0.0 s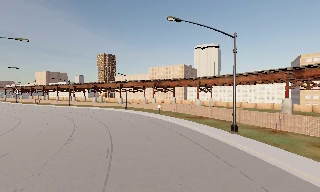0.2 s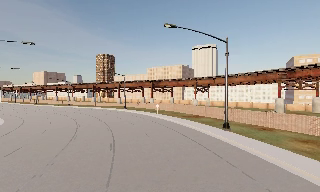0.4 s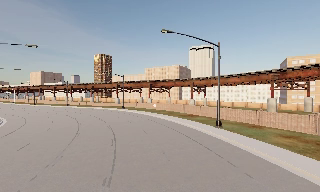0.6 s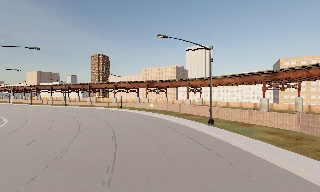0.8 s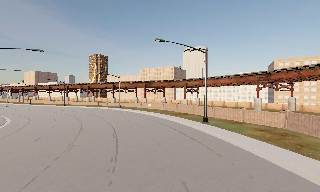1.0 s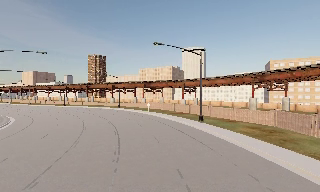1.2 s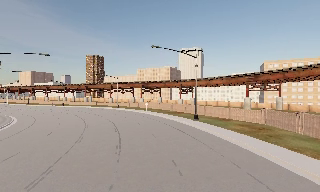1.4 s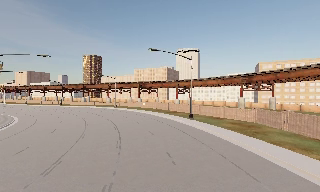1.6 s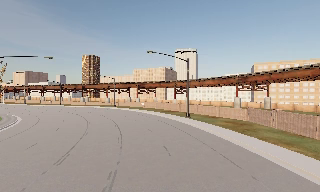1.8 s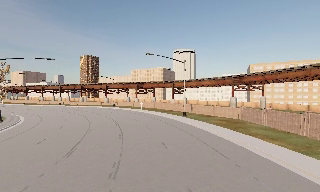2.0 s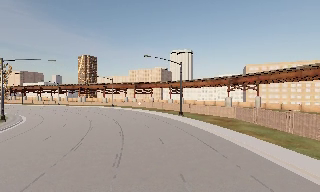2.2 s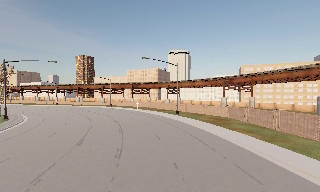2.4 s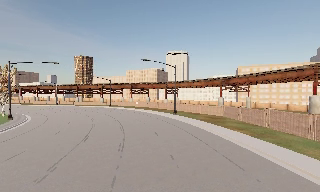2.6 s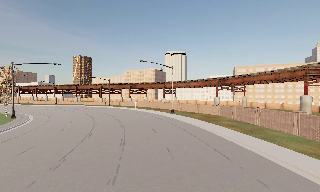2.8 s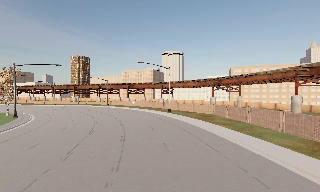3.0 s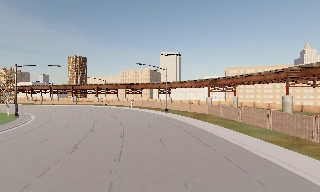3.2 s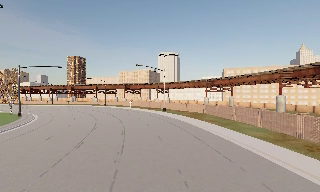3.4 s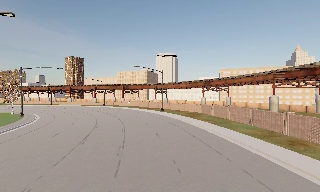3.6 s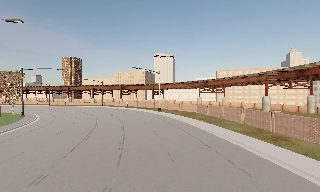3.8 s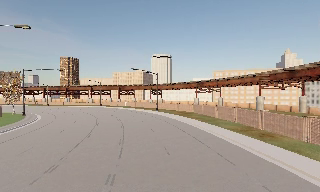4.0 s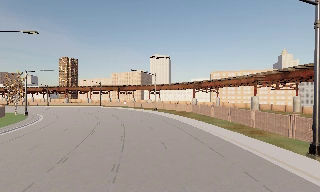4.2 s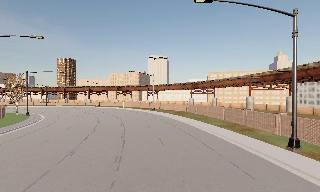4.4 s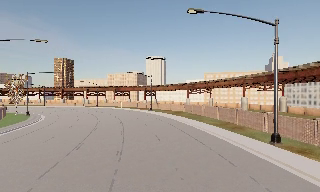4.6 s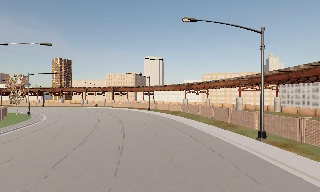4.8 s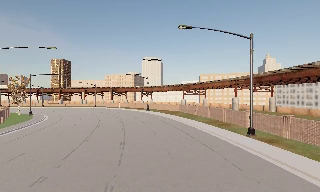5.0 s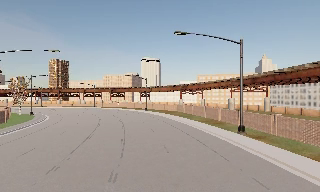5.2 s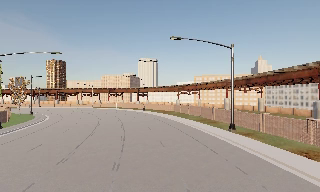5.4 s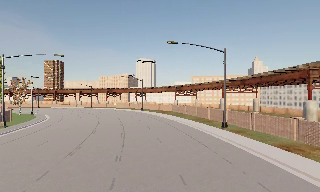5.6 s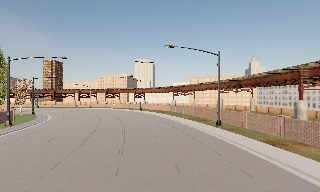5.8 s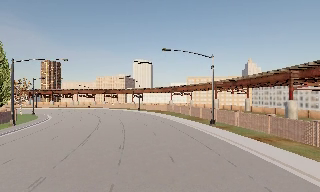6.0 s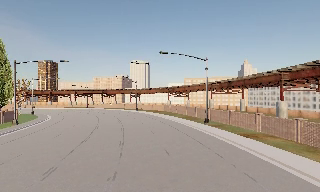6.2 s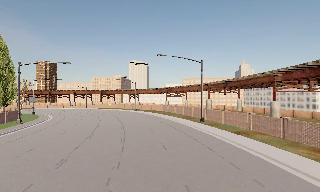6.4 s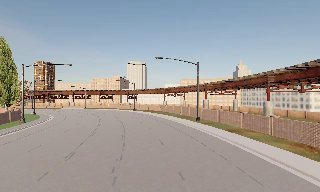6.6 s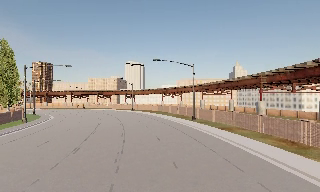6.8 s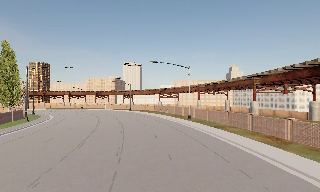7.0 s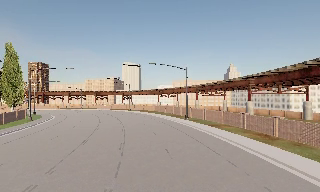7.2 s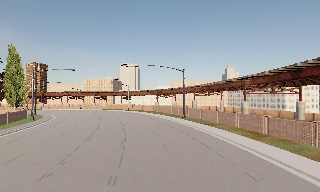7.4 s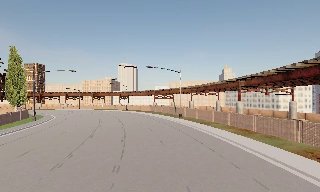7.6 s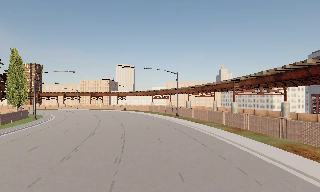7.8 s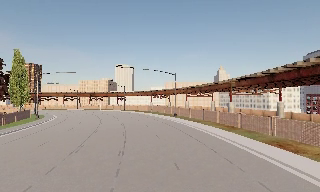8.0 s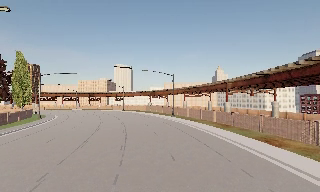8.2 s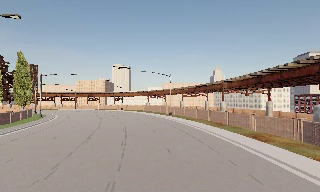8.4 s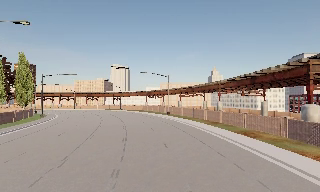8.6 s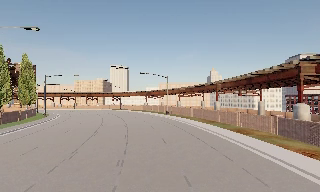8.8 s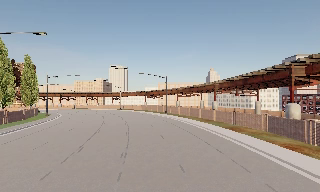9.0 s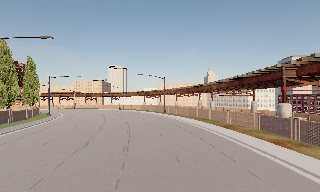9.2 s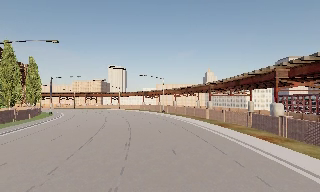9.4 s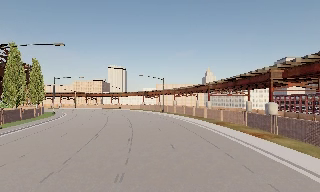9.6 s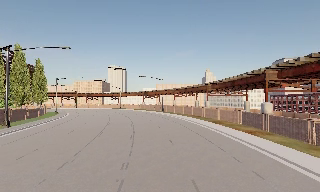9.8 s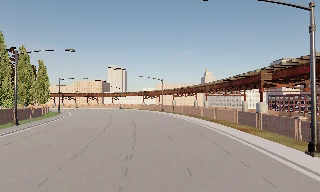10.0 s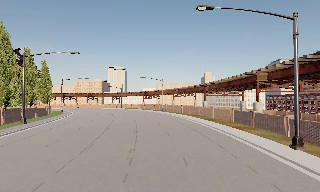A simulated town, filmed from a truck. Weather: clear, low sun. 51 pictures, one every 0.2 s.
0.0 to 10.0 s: The camera swings to its right by about 30 degrees, and the scene slides to the left. It travels backward, about 65 m.
The film runs backward here.
